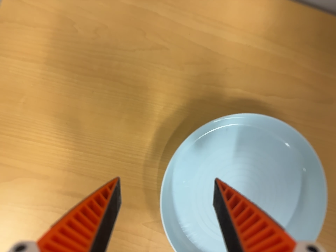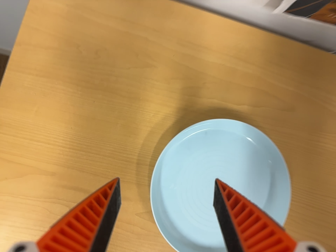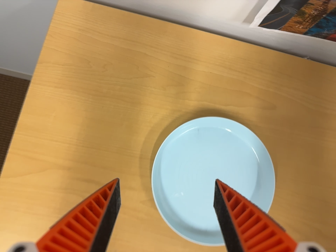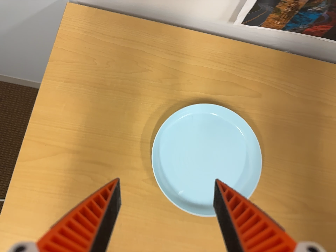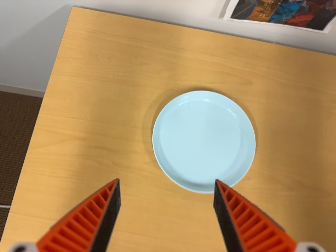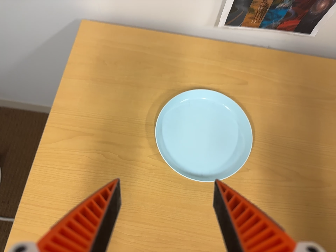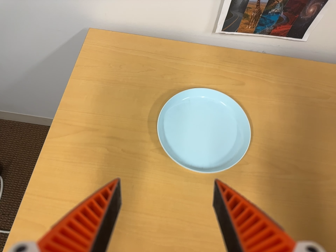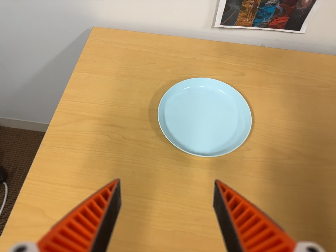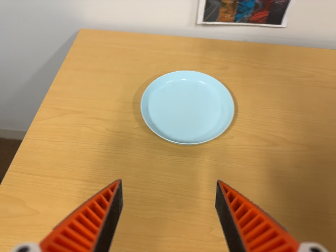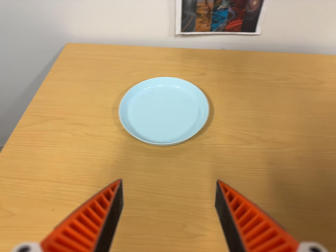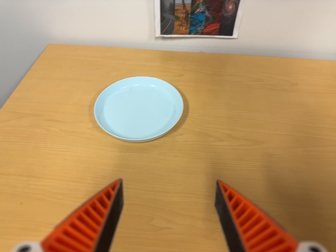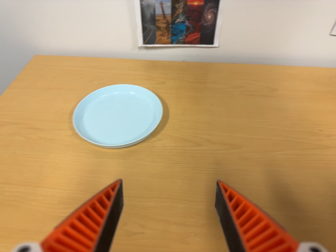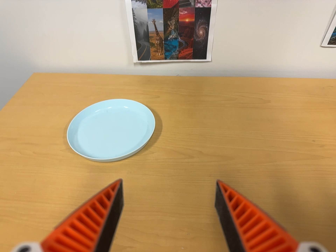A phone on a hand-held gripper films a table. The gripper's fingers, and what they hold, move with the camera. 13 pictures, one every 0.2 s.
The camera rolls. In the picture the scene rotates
counterclockwise.
0.0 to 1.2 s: The camera travels toward the bottom of its view and backward, about 34 cm. Its aim tips toward the top of its view by about 25 degrees.
1.2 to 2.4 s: The camera travels to its right and toward the bottom of its view, about 28 cm, so close, fixed things drift to the left. Its aim tips toward the top of its view by about 20 degrees.
The film runs backward here.
